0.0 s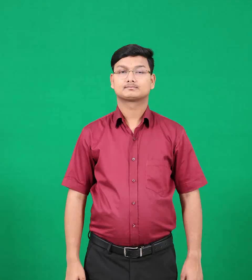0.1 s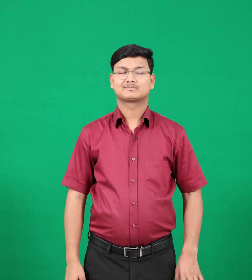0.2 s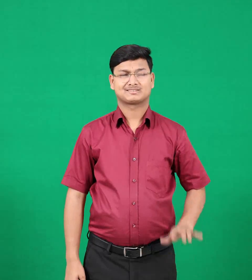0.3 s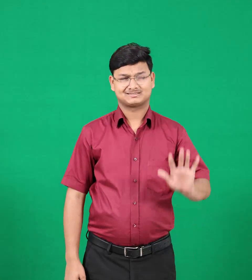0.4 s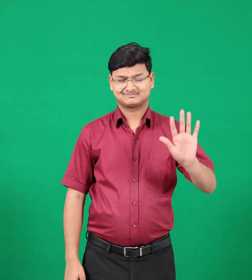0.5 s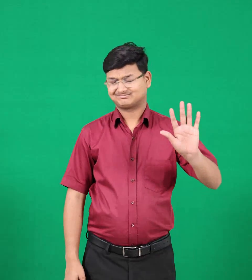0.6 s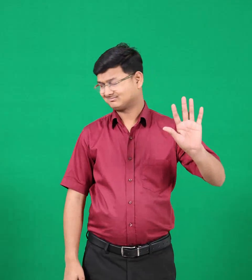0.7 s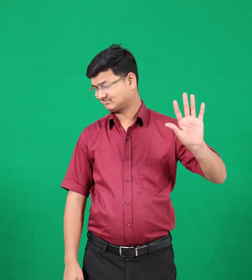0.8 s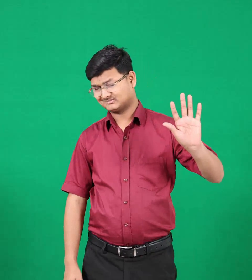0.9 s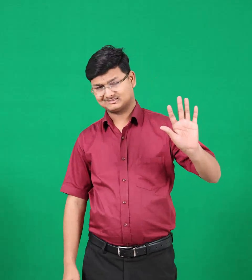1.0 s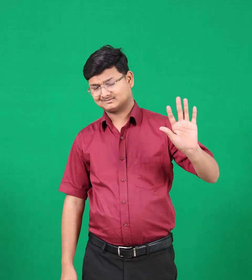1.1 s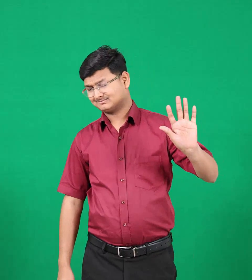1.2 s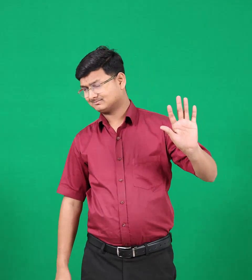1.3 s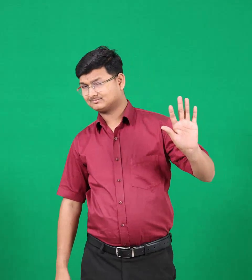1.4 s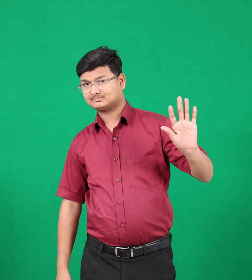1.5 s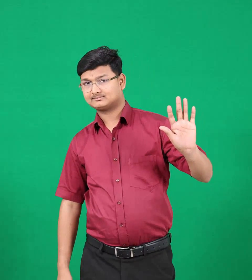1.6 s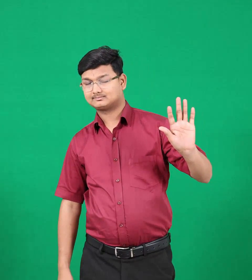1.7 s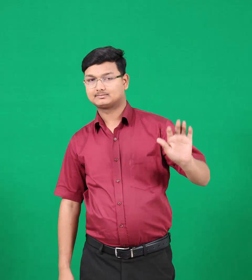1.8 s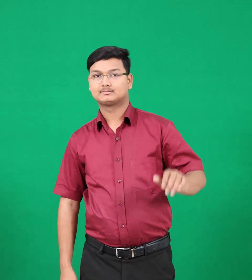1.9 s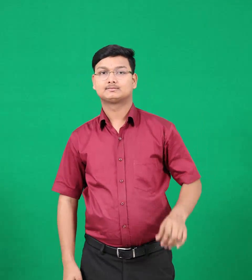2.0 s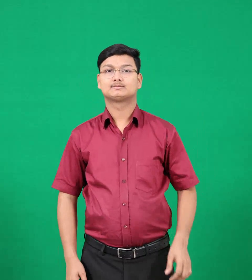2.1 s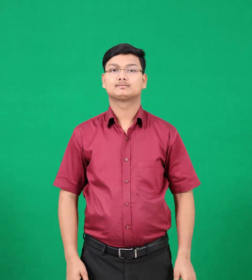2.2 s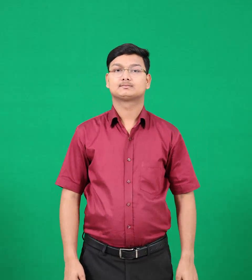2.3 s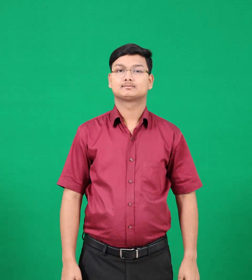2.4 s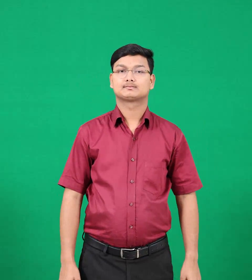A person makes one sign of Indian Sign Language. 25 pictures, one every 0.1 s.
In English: deny
